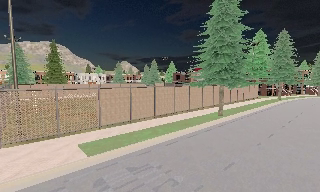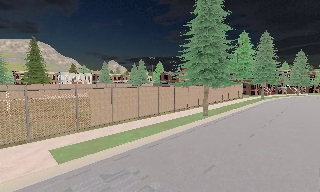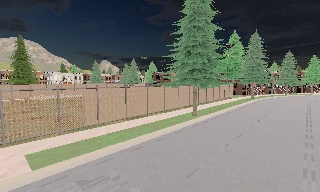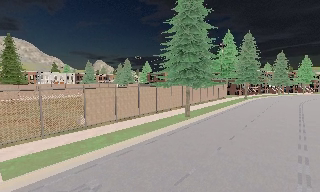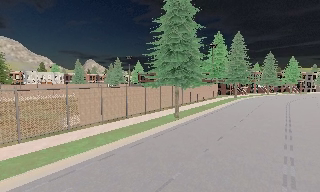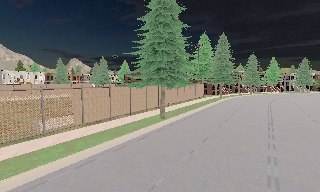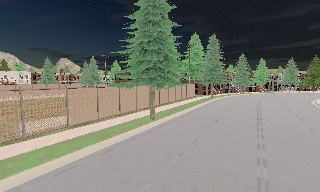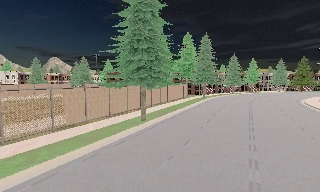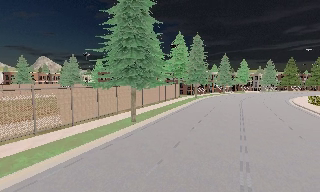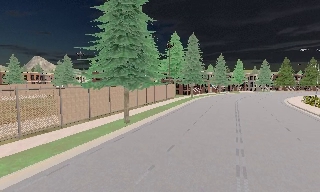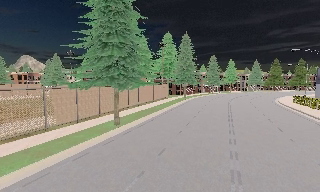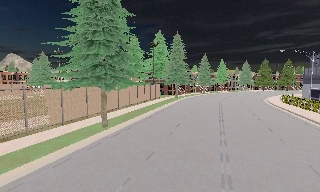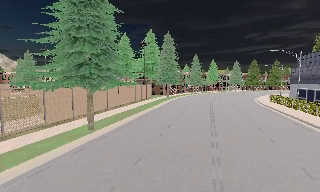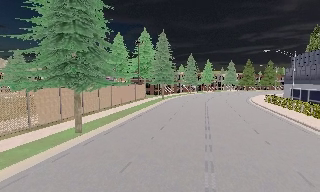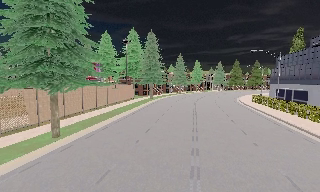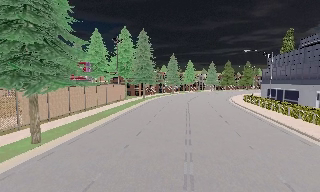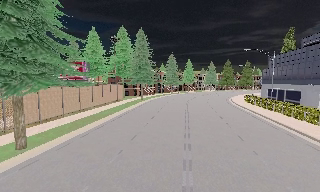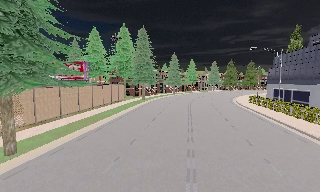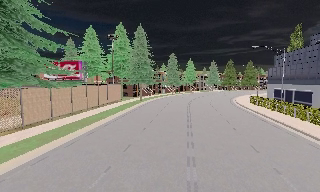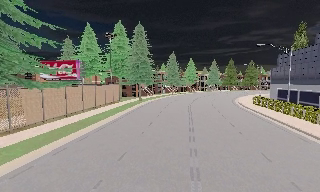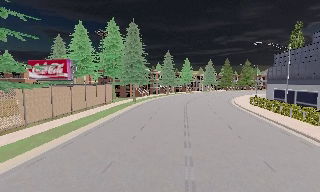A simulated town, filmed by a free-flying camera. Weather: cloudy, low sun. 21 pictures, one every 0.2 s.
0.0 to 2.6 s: The scene slides to the left, as the camera pans about 35 degrees to its right. It travels forward and to its right, about 7 m.
2.6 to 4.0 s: The camera travels forward, about 6 m, so what stands in front looms larger.
The film runs forward here.
